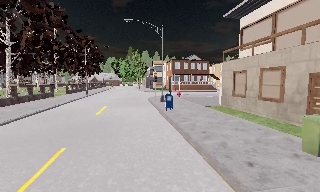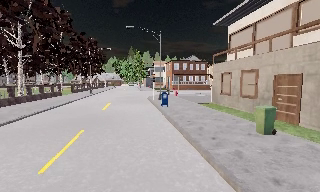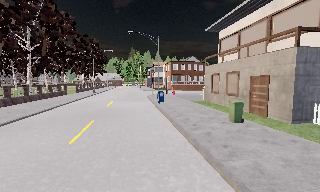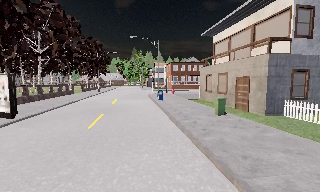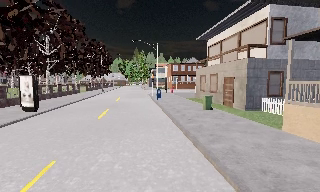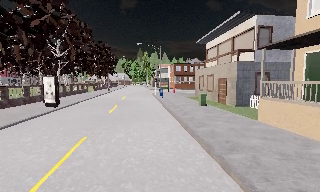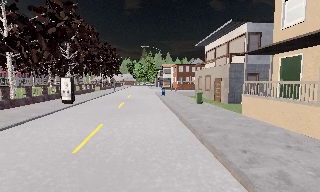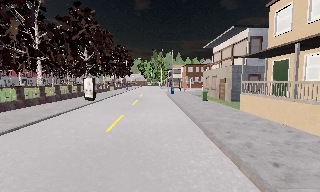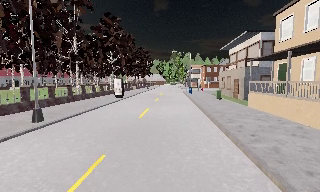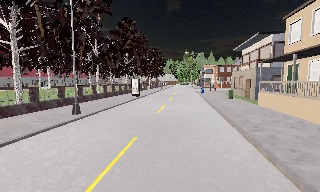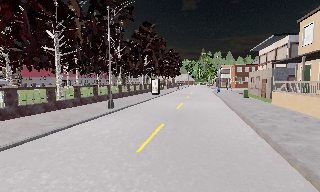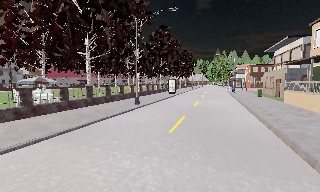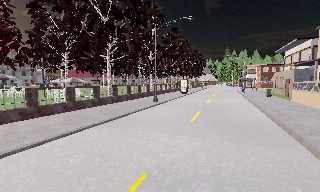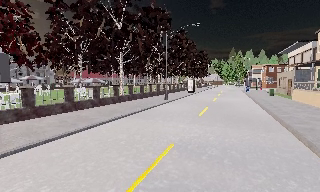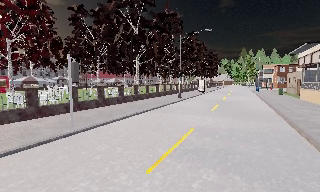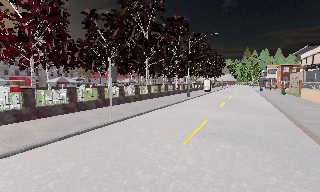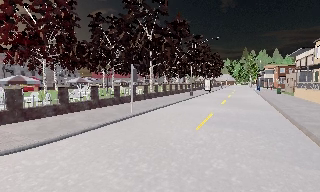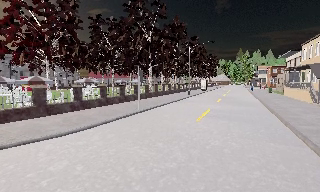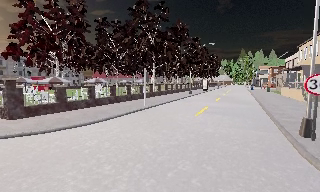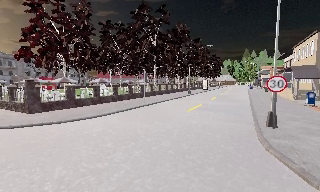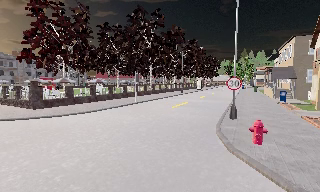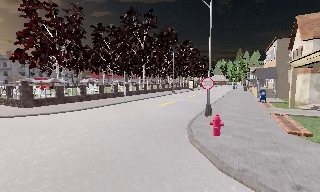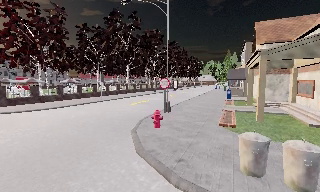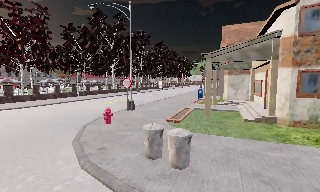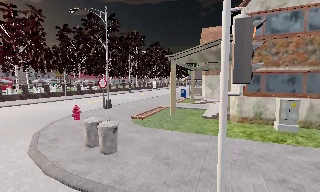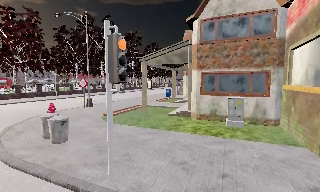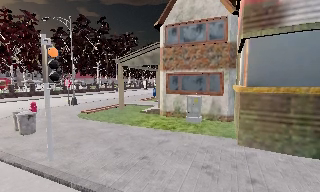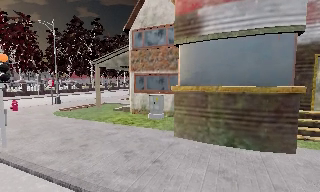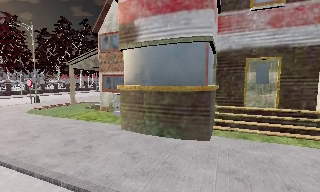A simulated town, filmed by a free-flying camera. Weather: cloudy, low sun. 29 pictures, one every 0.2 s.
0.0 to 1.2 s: The camera travels backward, about 11 m, so what stands in front gets smaller.
1.2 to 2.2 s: The scene slides to the right, as the camera pans about 25 degrees to its left. It travels backward, about 10 m, so what stands in front gets smaller.
2.2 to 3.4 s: The camera travels backward and to its left, about 11 m, so what stands in front gets smaller.
3.4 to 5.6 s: The camera travels to its right and backward, about 19 m, so close, fixed things drift to the left.
The film runs backward here.
